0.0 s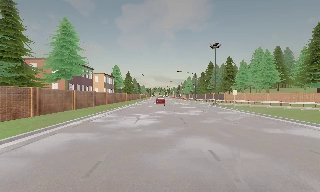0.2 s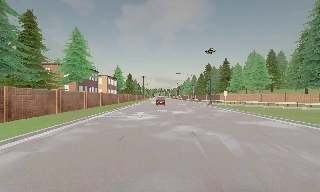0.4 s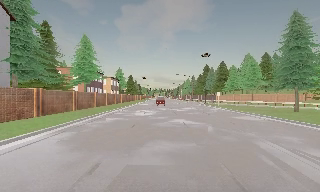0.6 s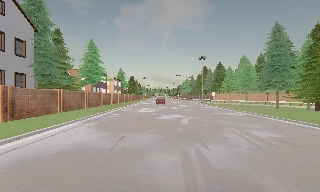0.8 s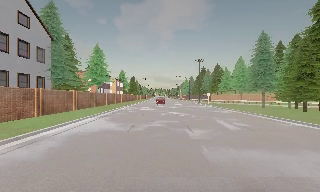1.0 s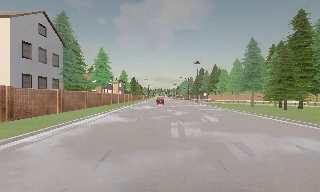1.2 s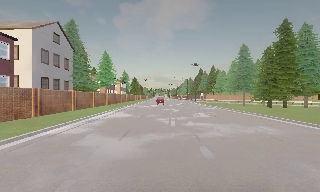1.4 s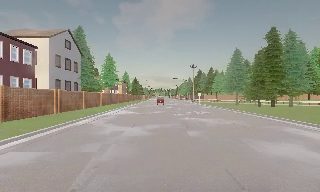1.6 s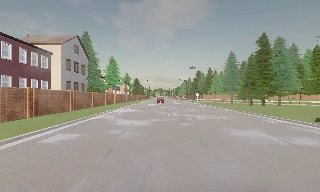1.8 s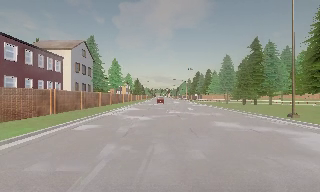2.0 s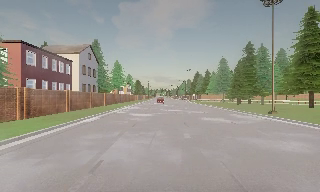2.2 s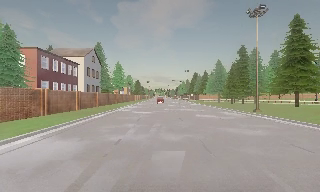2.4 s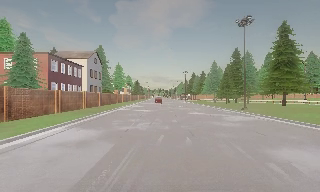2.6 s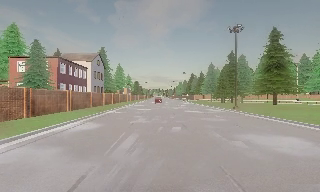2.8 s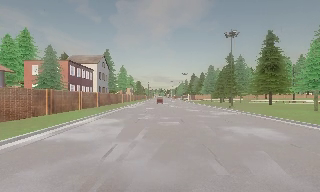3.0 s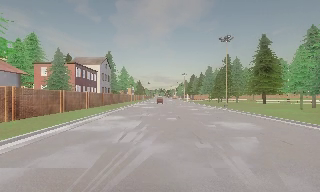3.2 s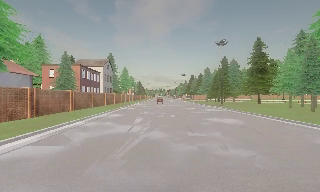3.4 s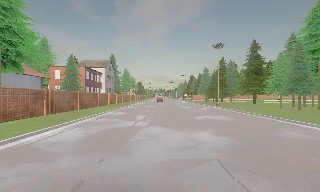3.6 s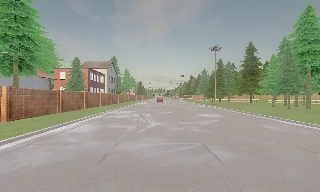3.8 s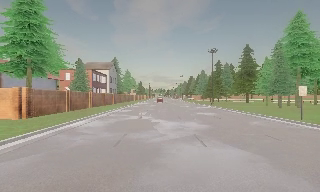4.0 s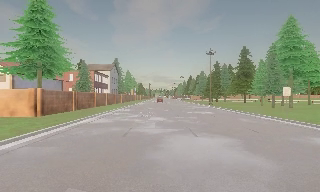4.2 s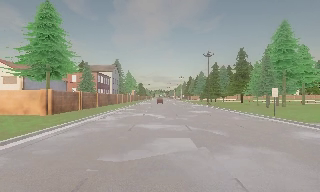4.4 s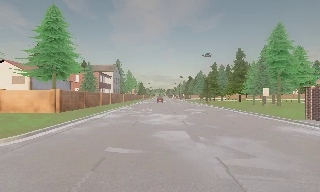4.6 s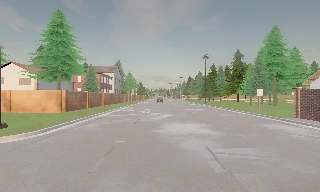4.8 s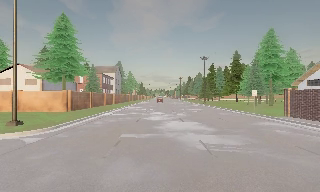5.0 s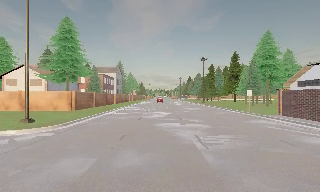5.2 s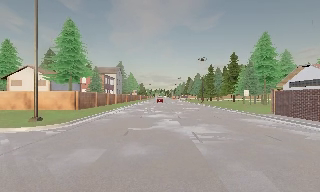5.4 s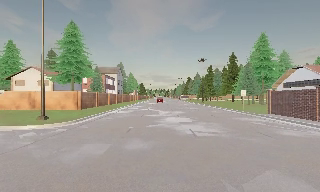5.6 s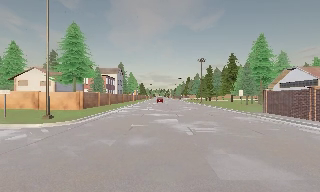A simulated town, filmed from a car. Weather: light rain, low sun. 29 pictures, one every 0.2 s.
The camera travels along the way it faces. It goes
backward.
0.0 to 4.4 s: The camera travels backward, about 50 m, so what stands in front gets smaller. It loses speed.
4.4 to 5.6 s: The camera travels backward, about 5 m, so what stands in front gets smaller. It loses speed.
The film runs backward here.
